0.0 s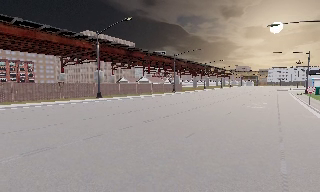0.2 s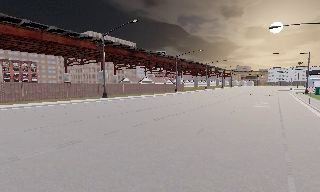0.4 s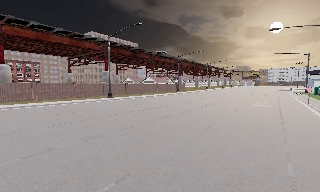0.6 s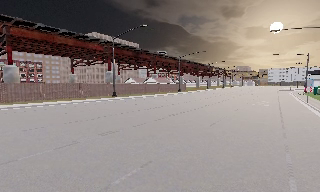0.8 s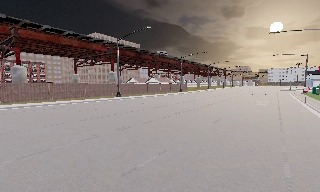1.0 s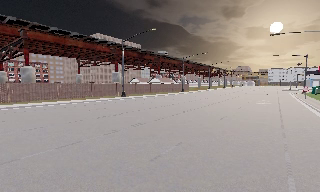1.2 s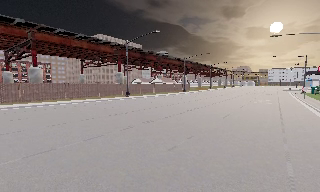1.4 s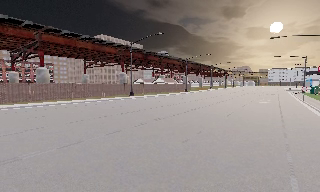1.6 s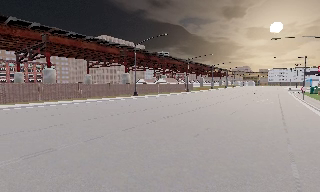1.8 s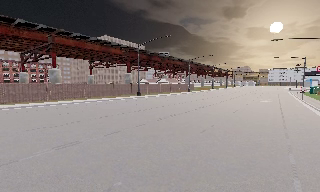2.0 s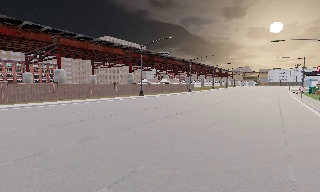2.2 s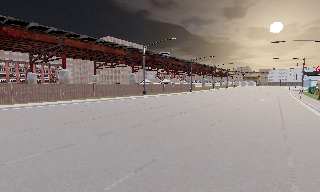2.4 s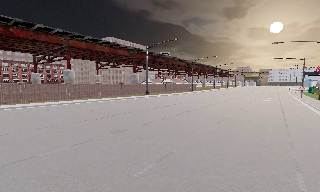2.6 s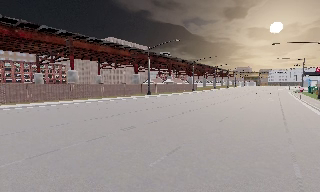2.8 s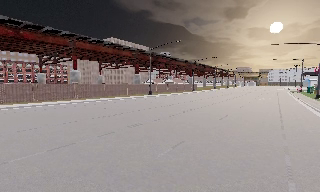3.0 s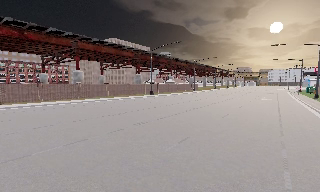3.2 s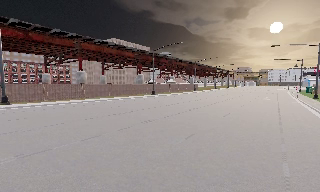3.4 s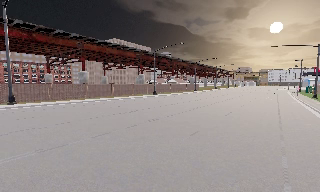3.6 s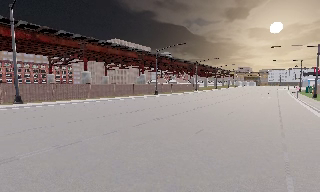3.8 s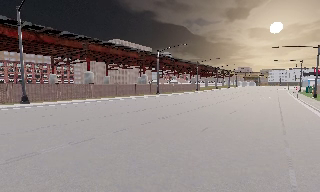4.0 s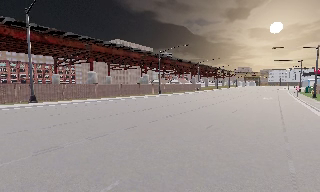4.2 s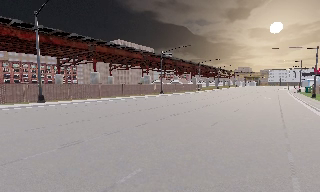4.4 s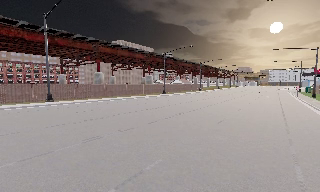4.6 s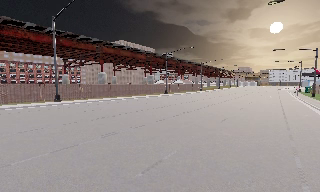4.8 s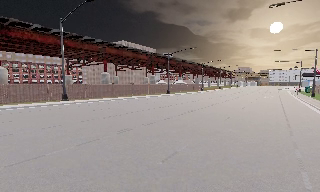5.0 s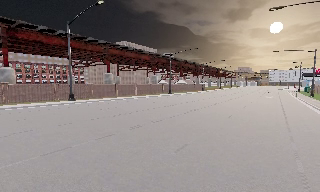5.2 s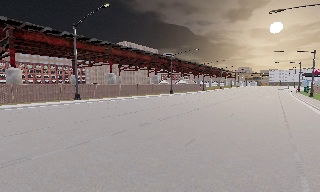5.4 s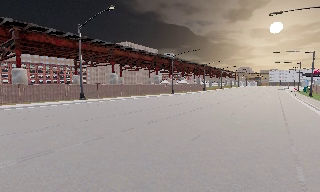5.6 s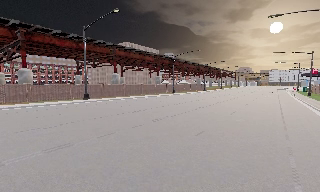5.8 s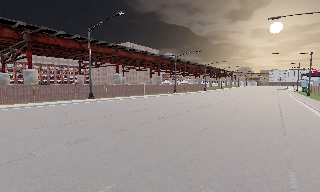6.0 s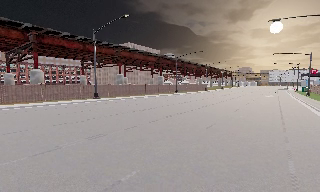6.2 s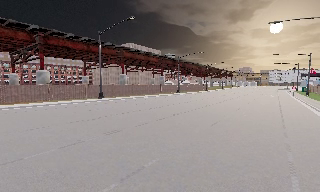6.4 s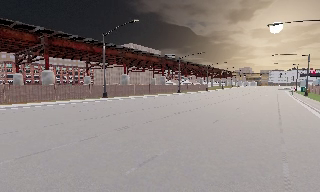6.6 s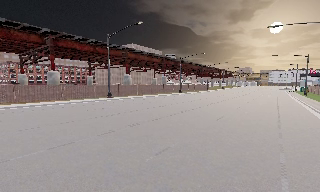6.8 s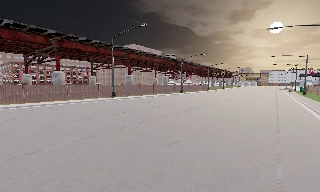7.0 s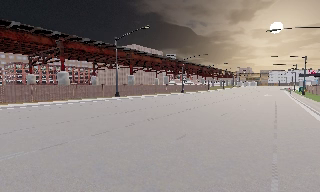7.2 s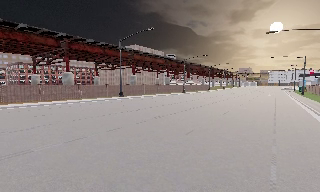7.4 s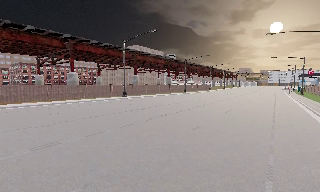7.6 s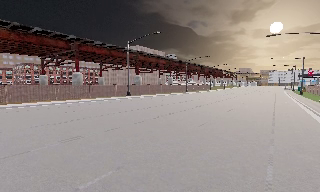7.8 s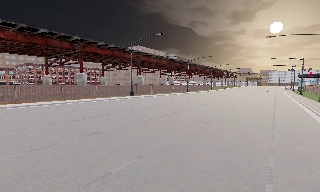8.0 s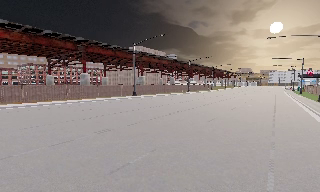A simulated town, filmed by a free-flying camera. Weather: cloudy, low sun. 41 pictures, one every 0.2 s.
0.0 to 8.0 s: The camera travels backward and to its left, about 35 m, so what stands in front gets smaller.
The film runs backward here.
